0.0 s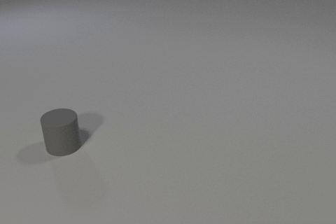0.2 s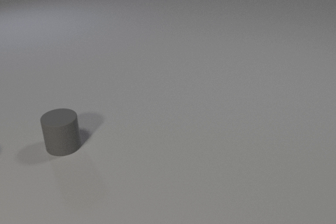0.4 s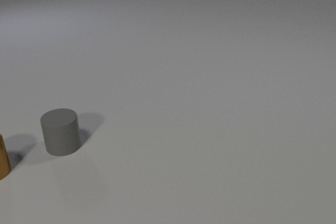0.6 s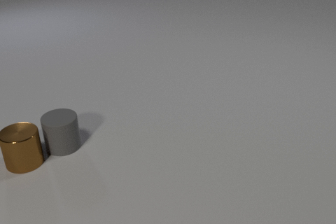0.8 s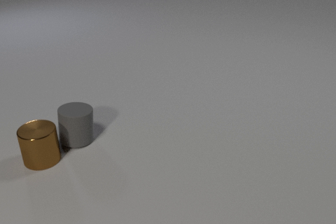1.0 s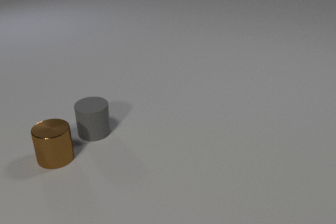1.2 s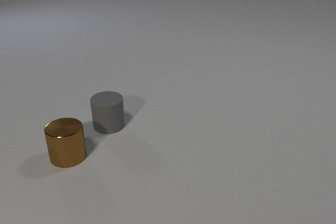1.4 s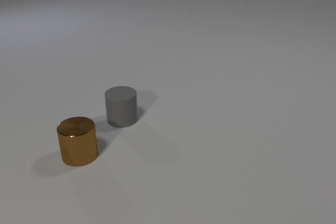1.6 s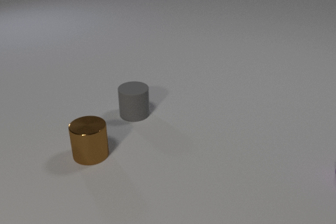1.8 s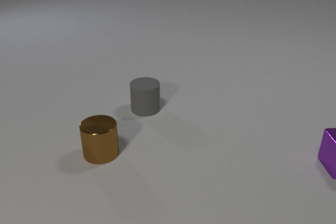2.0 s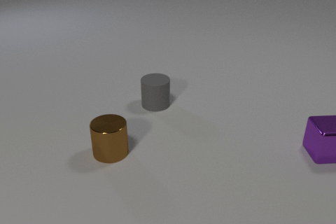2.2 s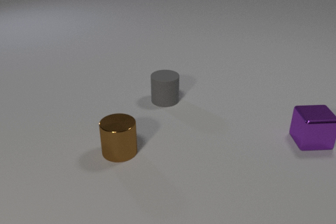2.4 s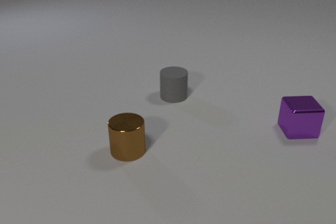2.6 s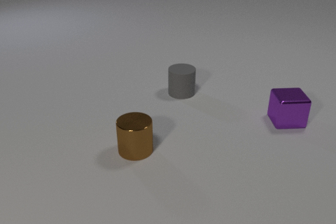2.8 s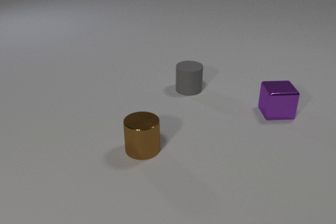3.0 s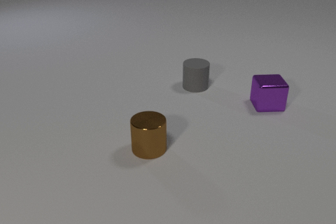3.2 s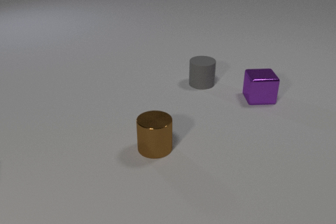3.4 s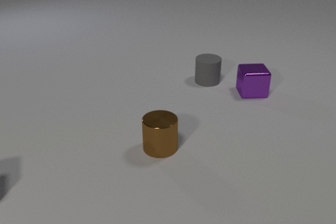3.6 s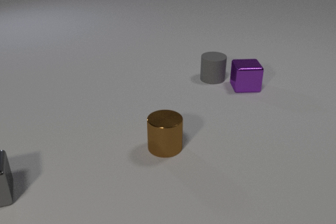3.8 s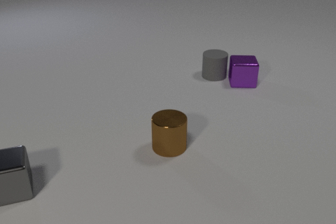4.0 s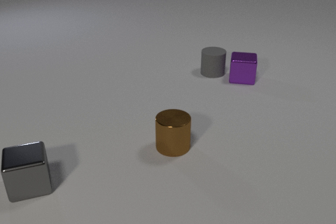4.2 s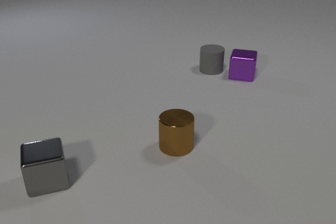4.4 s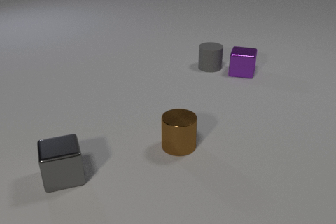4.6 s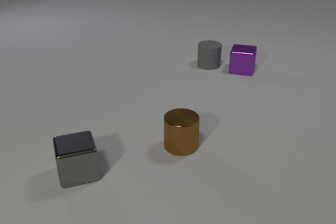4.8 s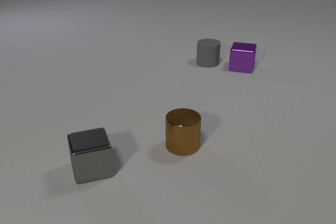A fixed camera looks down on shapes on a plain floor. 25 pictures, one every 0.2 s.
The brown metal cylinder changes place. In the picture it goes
to the right.
The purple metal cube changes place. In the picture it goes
away from the camera.
0.0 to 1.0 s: The brown metal cylinder comes in at the left edge, slides to the right. The gray rubber cylinder slides to the right and away from the camera. The brown metal cylinder and the gray rubber cylinder collide.
1.0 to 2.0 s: The brown metal cylinder slides to the right. The gray rubber cylinder slides to the right and away from the camera. The purple metal cube comes in at the right edge, slides to the left and away from the camera.
2.0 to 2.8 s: The brown metal cylinder slides to the right. The gray rubber cylinder slides to the right and away from the camera. The purple metal cube slides away from the camera and to the left.
2.8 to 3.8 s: The brown metal cylinder slides to the right. The gray rubber cylinder slides away from the camera and to the right. The gray metal cube comes in at the left edge, slides to the right. The purple metal cube slides away from the camera and to the left. The gray rubber cylinder and the purple metal cube collide.
3.8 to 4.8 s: The brown metal cylinder slides to the right. The gray rubber cylinder slides away from the camera. The gray metal cube slides to the right. The purple metal cube slides away from the camera.
What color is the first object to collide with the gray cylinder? brown.
How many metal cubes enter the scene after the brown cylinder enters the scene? 2.
Are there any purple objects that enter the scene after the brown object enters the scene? yes.
